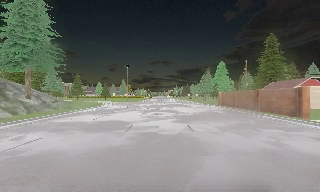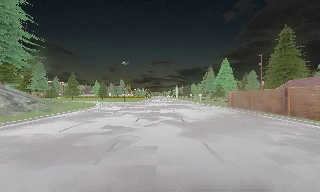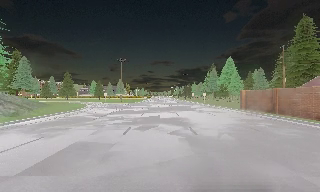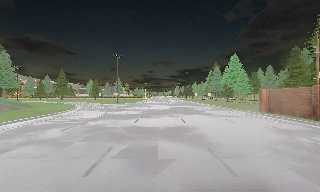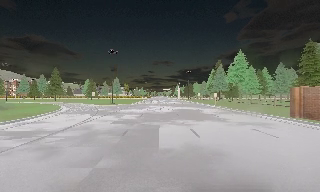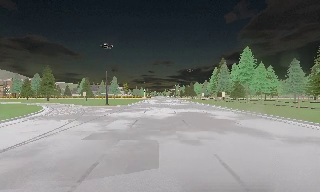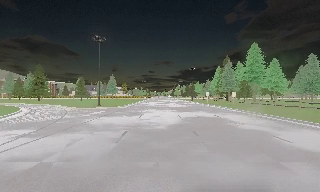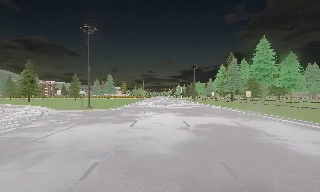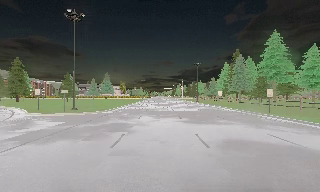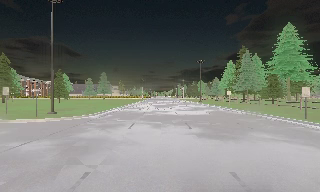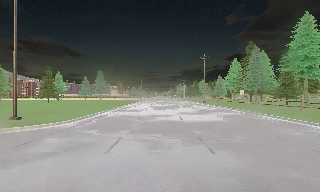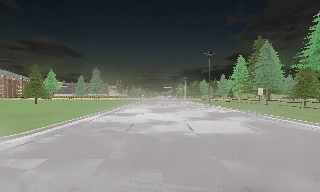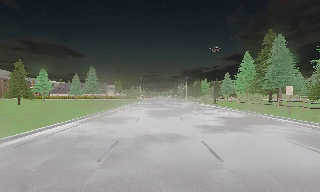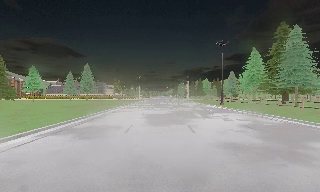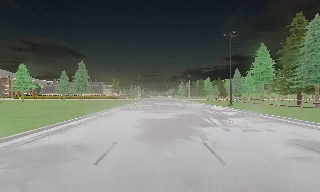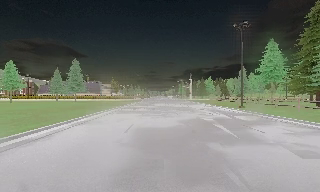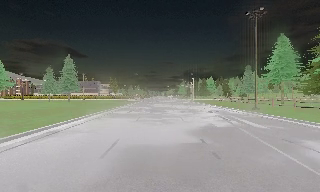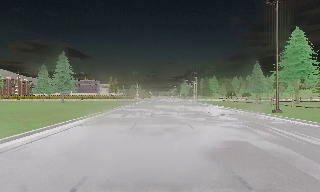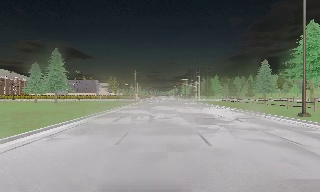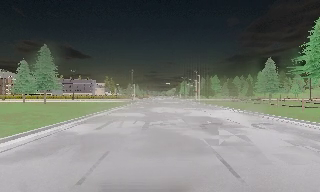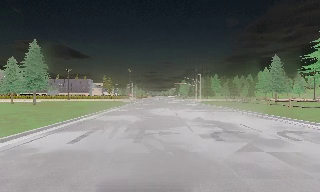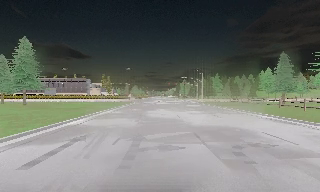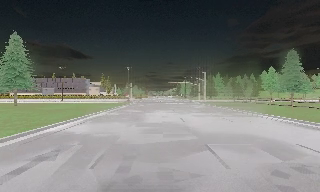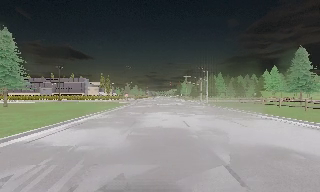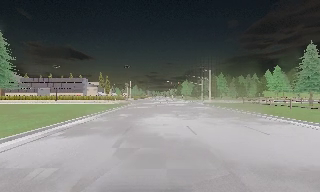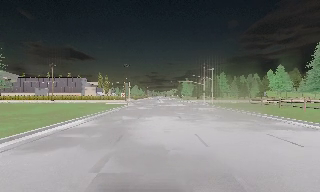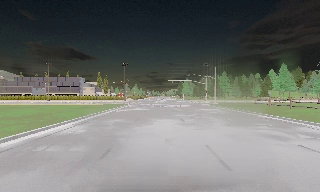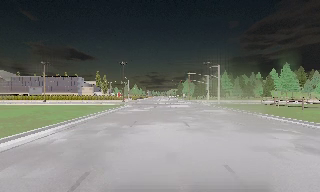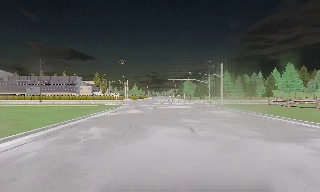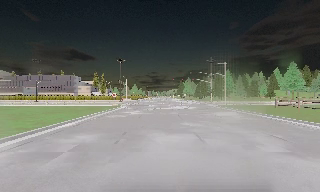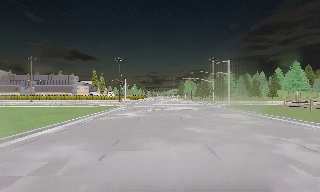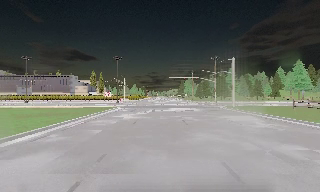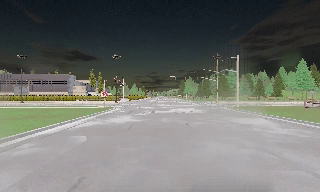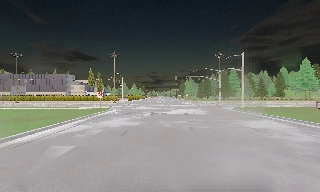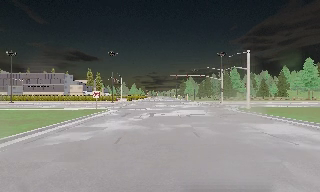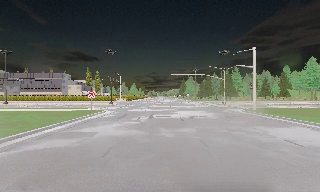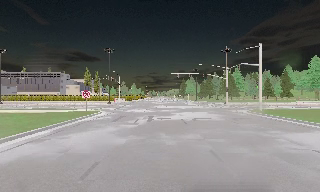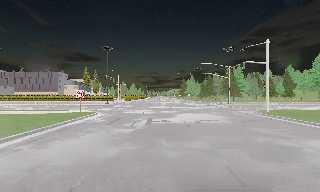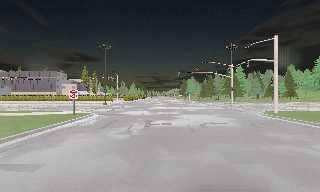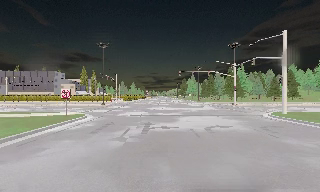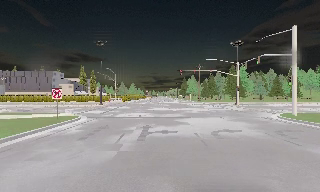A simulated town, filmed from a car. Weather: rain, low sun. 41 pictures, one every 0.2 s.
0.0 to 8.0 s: The camera travels forward, about 105 m, so what stands in front looms larger. It loses speed.
The film runs forward here.
